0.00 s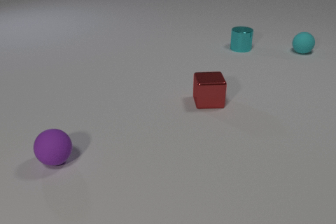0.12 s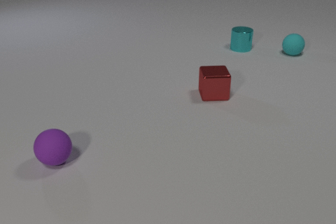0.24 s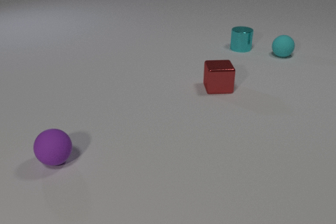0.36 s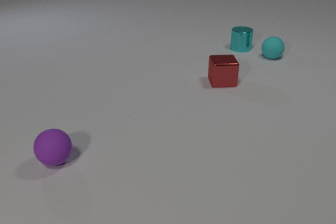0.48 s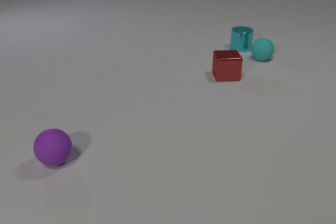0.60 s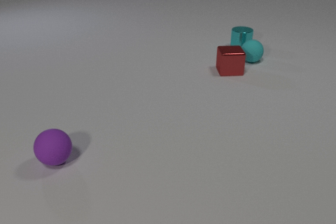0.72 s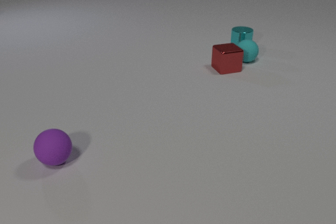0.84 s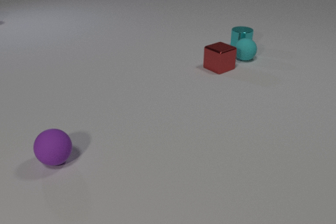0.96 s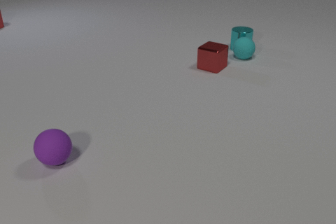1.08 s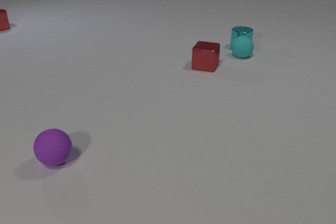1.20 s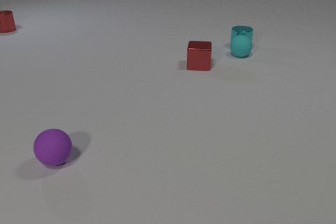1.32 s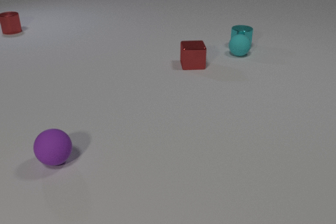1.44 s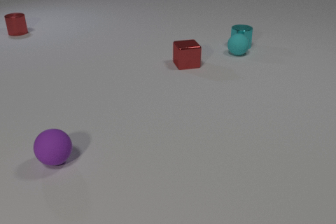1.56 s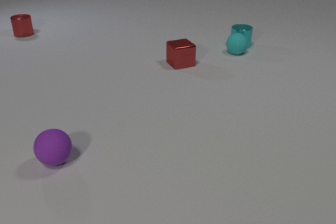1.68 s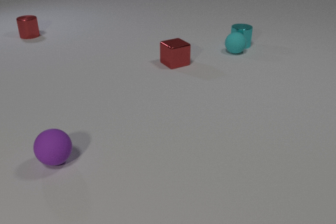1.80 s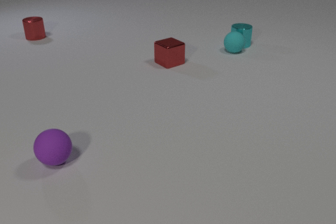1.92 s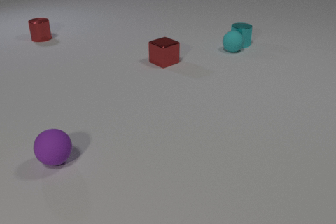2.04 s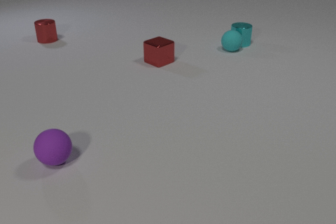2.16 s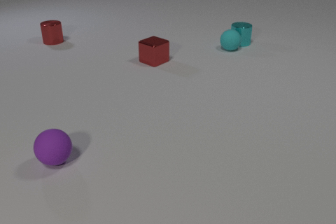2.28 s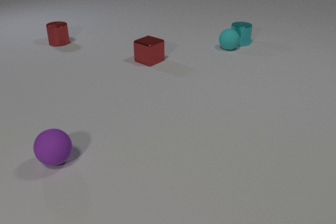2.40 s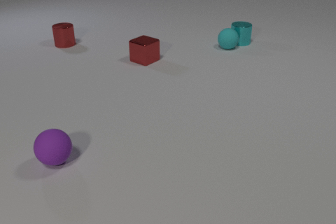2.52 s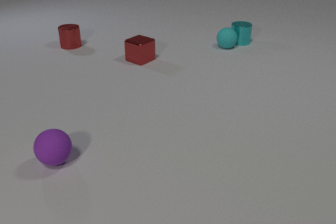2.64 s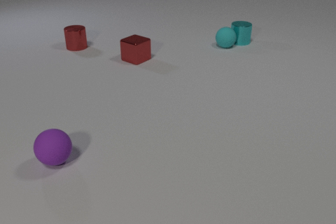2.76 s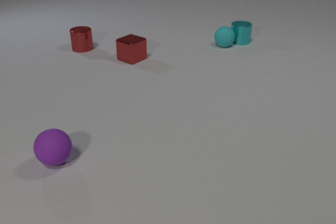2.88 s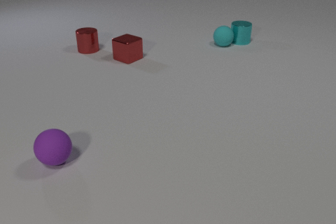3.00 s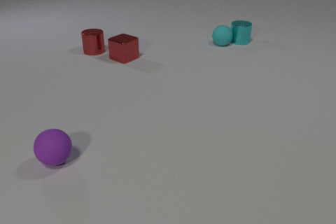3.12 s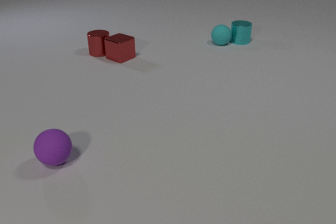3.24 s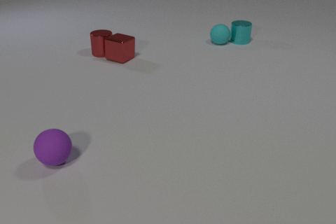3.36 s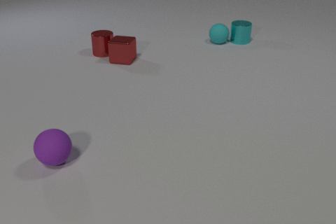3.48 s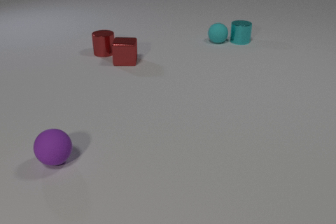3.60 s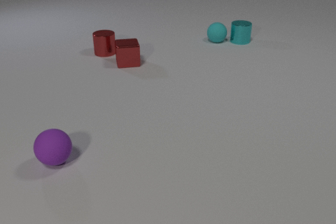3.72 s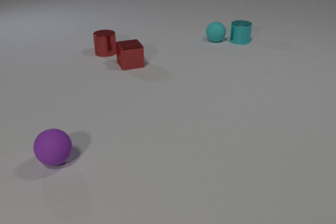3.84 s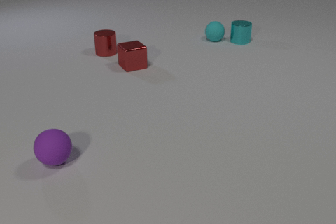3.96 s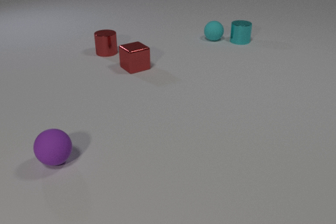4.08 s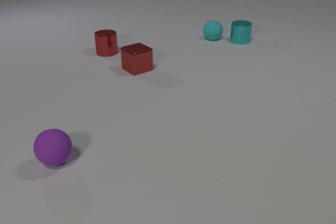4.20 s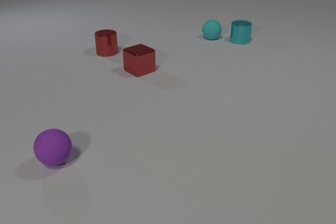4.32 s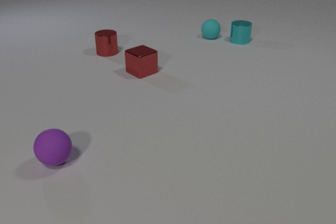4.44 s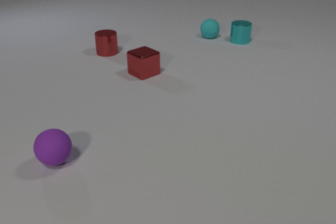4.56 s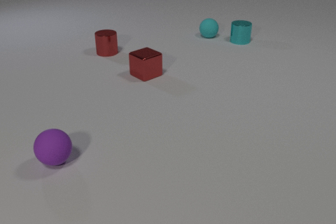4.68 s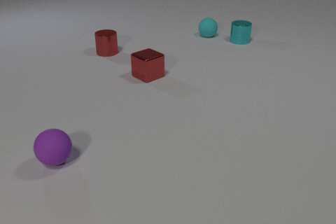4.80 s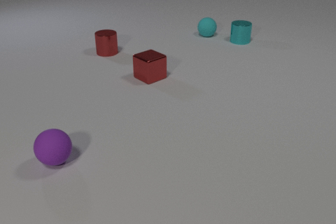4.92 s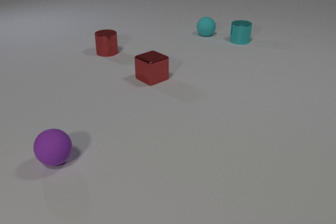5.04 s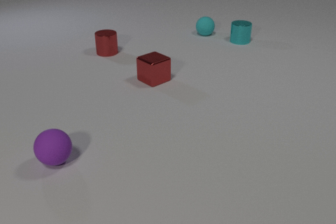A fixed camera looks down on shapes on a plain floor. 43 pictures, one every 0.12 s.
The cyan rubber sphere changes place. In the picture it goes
to the left.
The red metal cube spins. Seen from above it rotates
counterclockwise.
0.00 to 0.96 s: The cyan rubber sphere rolls to the left and toward the camera. The red metal cube slides away from the camera, spins so that its near face slides to the right, counterclockwise seen from above. The red metal cylinder comes in at the left edge, slides toward the camera. The cyan rubber sphere and the red metal cube collide.
0.96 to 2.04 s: The cyan rubber sphere rolls away from the camera and to the left. The red metal cube slides to the left, spins so that its near face slides to the right, counterclockwise seen from above. The cyan metal cylinder slides away from the camera. The red metal cylinder slides toward the camera and to the right. The cyan rubber sphere and the cyan metal cylinder collide.
2.04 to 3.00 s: The cyan rubber sphere rolls away from the camera and to the left. The red metal cube slides to the left. The cyan metal cylinder slides away from the camera. The red metal cylinder slides toward the camera and to the right.
3.00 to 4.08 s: The cyan rubber sphere rolls away from the camera and to the left. The red metal cube slides toward the camera and to the right, spins so that its near face slides to the right, counterclockwise seen from above. The red metal cylinder slides to the right and toward the camera. The red metal cube and the red metal cylinder collide.
4.08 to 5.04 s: The cyan rubber sphere rolls away from the camera and to the left. The red metal cube slides toward the camera and to the right.
What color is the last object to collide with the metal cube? red.
How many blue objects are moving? 0.
What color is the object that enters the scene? red.
